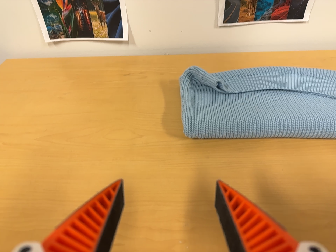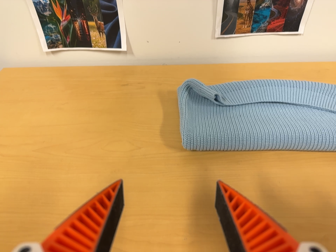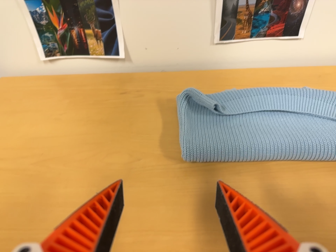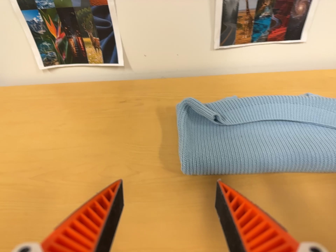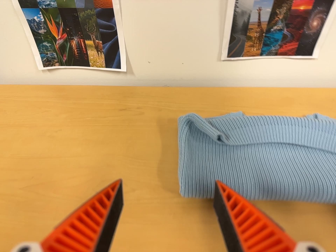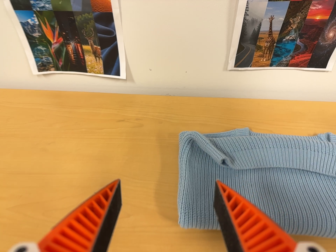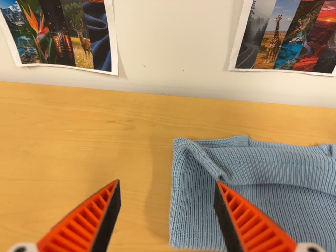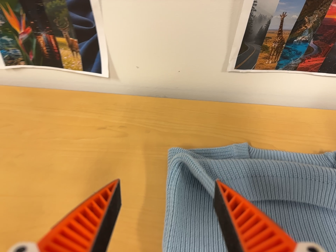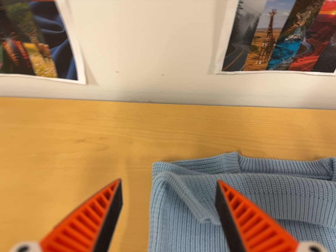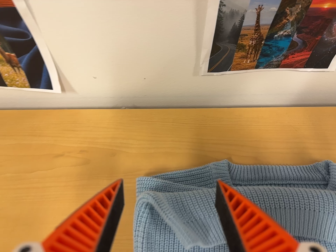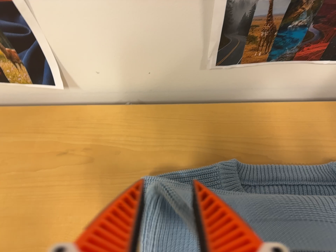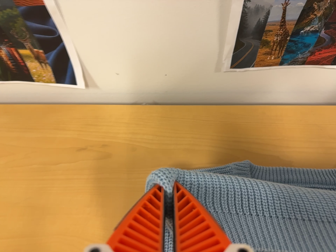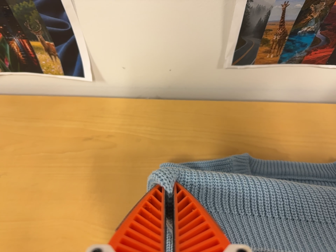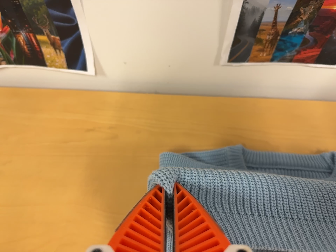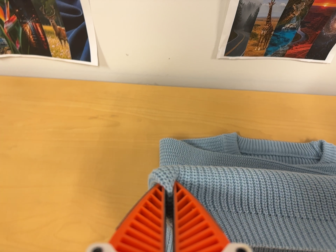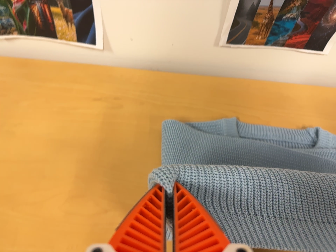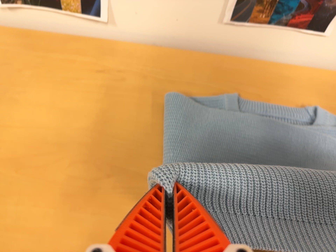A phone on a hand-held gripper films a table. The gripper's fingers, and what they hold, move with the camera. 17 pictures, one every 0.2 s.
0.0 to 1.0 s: The camera travels toward the top of its view and forward, about 14 cm, so close, fixed things drift downward.
1.0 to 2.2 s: The camera travels toward the top of its view and forward, about 18 cm. Its aim tips toward the bottom of its view by about 10 degrees.
2.2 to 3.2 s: The camera travels toward the bottom of its view, backward and to its left, about 16 cm, so close, fixed things drift upward.
The film runs backward here.
